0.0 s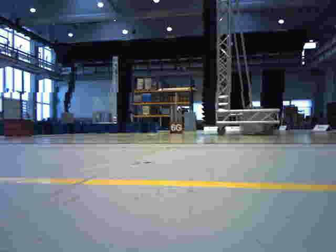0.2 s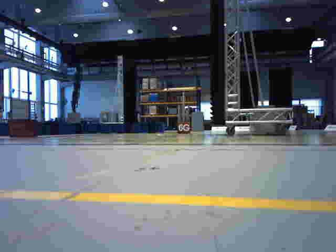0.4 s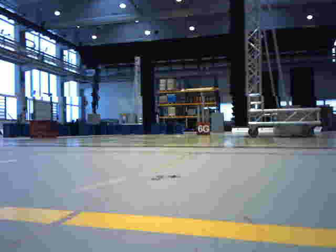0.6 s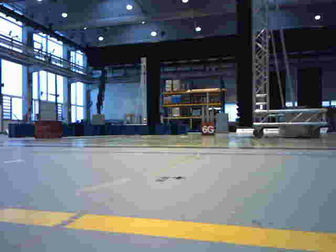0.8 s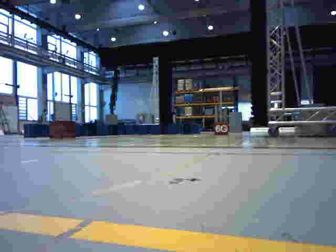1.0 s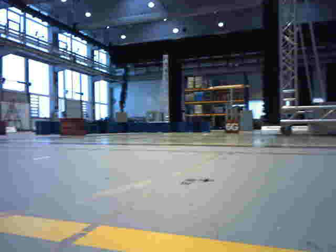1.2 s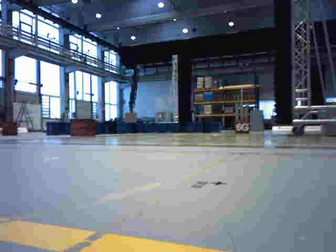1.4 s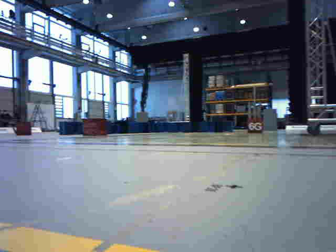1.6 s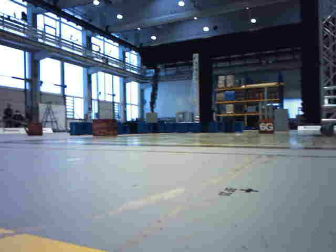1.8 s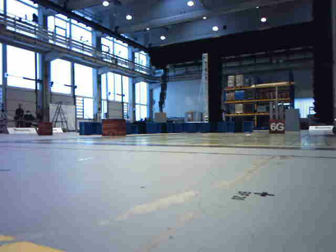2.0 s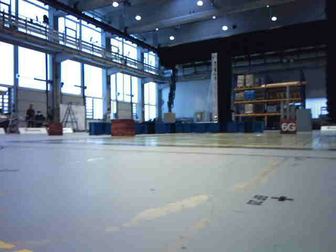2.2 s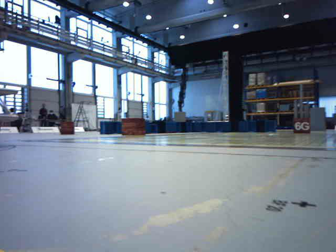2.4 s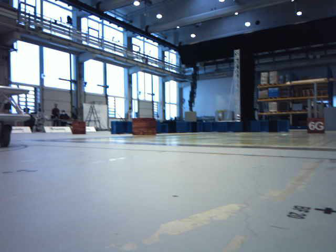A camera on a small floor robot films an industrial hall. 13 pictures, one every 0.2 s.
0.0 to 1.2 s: The camera travels forward, about 0.3 m, so what stands in front looms larger.
1.2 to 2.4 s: The camera swings to its left by about 10 degrees, and the scene slides to the right. It travels forward, about 0.2 m, so what stands in front looms larger.
The film runs forward here.
